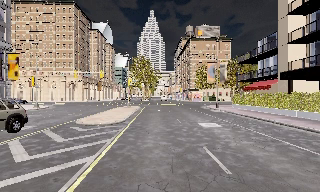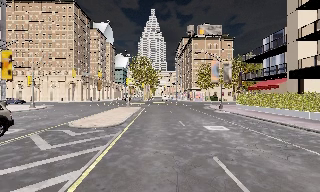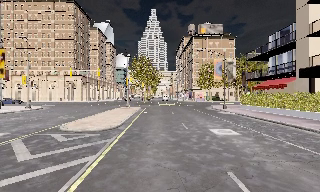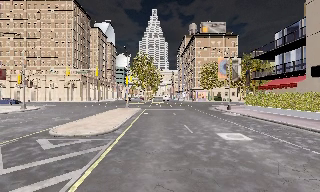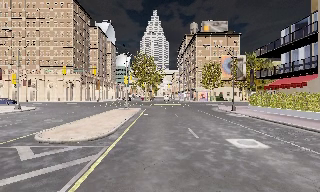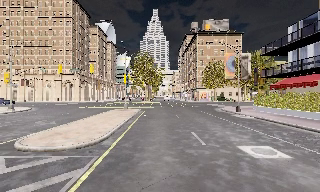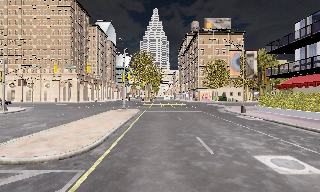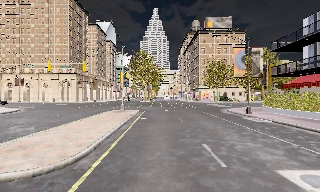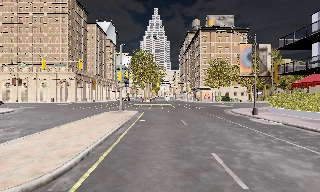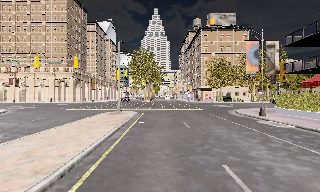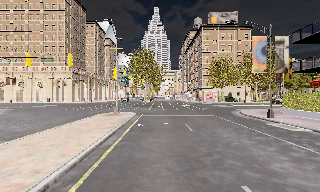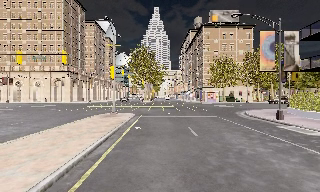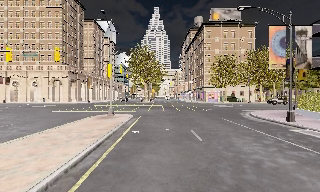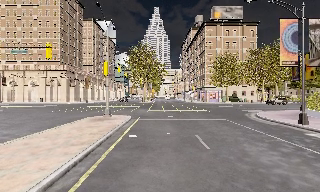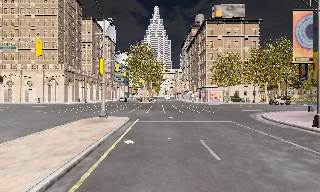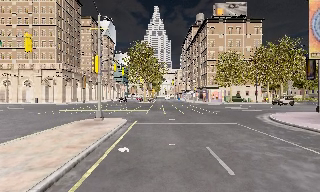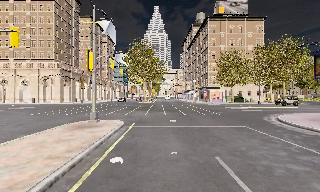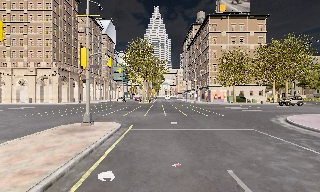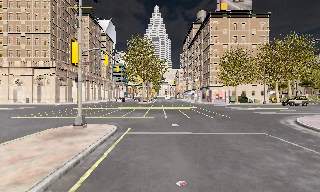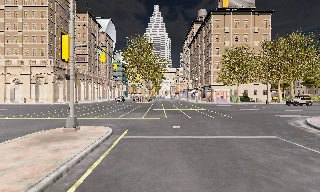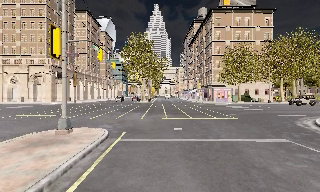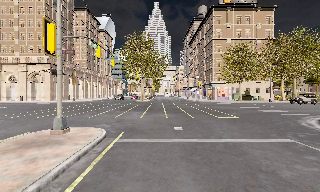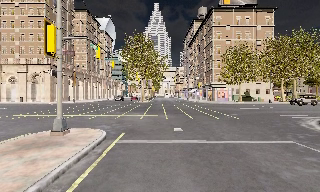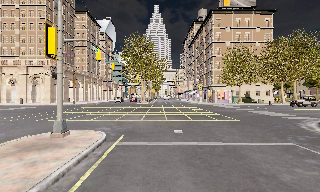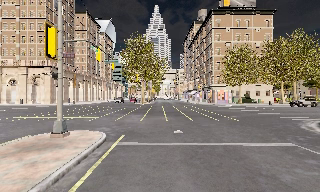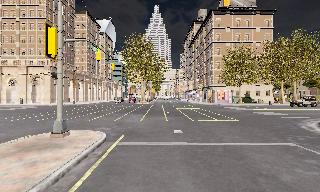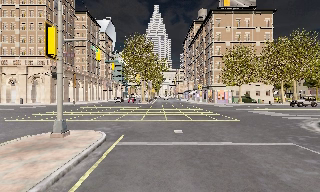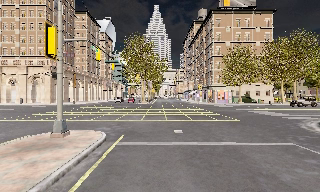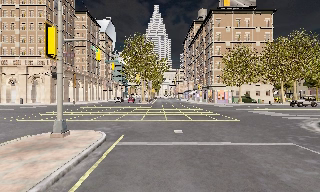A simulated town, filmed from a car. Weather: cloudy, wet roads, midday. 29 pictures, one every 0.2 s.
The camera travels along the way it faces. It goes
forward.
0.0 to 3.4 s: The camera travels forward, about 16 m, so what stands in front looms larger.
3.4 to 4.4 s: The camera travels forward, about 2.5 m, so what stands in front looms larger. It loses speed.
4.4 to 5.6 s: The camera keeps its place and its aim.
The film runs forward here.
